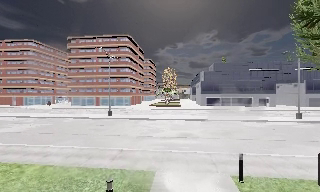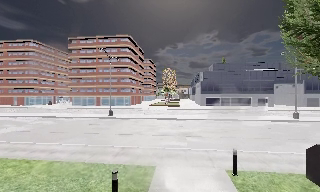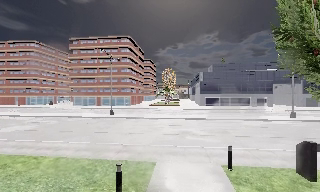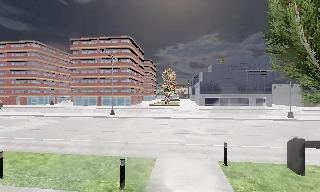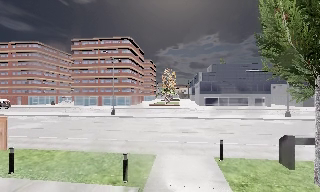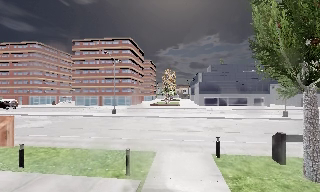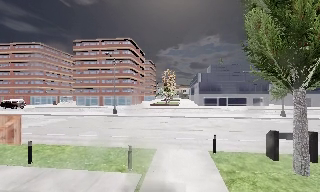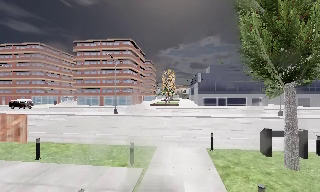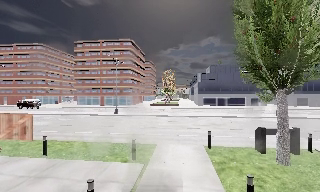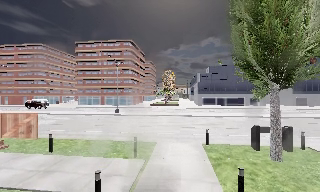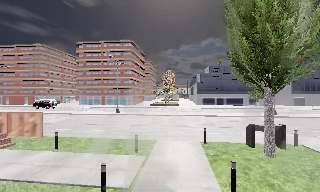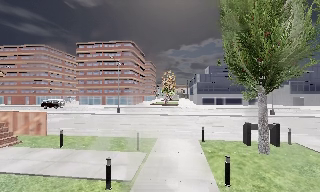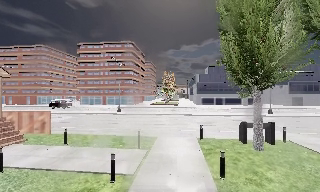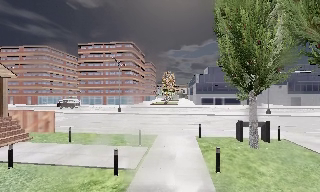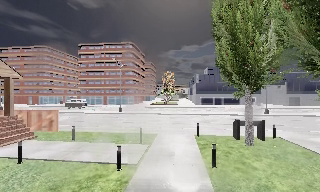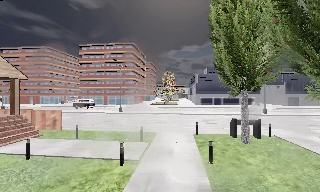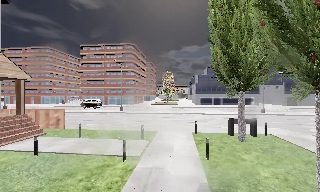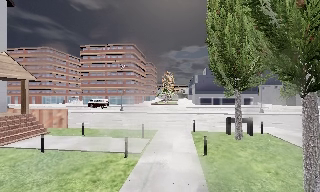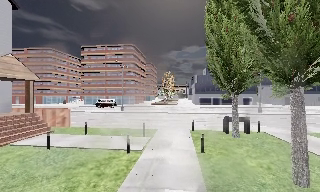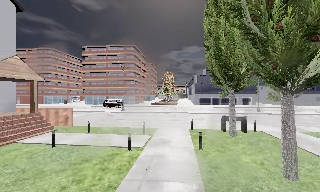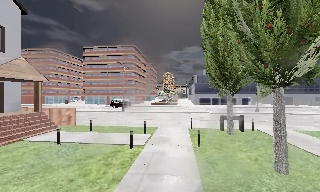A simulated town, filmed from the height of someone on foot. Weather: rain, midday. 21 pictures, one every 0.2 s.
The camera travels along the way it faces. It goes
backward.
0.0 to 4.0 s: The camera travels backward, about 8 m, so what stands in front gets smaller.
The film runs backward here.
